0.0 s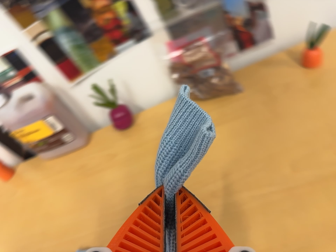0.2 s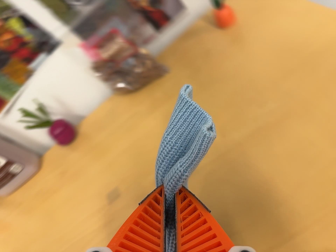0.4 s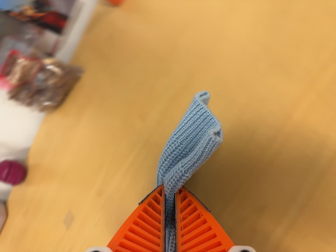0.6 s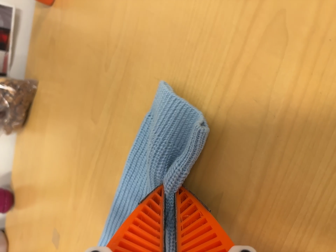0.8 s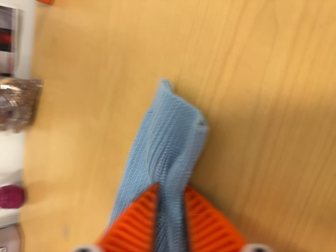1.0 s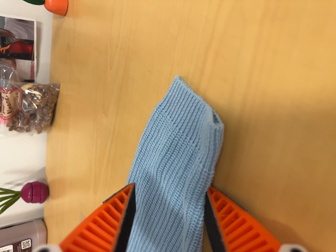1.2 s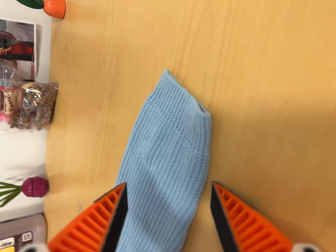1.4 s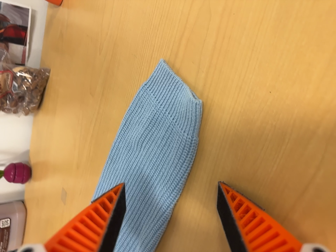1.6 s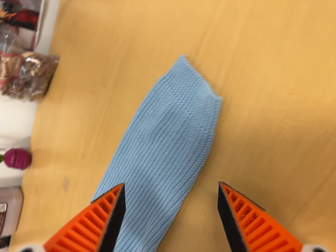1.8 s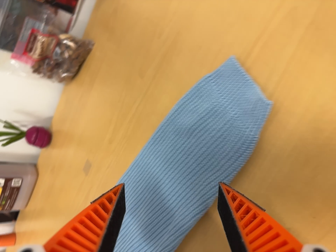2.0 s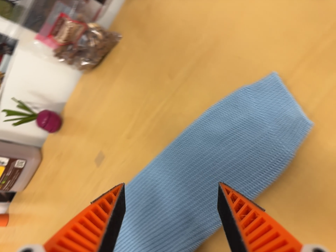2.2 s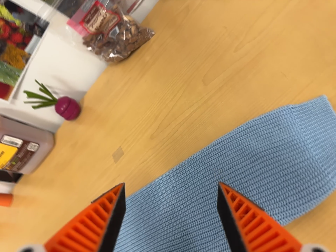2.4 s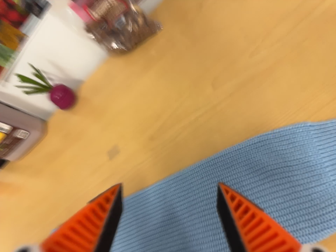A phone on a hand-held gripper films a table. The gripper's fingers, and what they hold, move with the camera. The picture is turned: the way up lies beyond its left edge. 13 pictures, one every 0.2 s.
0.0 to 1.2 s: The camera travels to its right, about 34 cm, so close, fixed things drift to the left. Its aim tips toward the bottom of its view by about 10 degrees, and the scene shifts upward. It rolls about its line of sight by about 60 degrees, and the scene rotates counterclockwise.
1.2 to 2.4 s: The camera travels to its left, about 18 cm, so close, fixed things drift to the right. It rolls about its line of sight by about 35 degrees, and the scene rotates clockwise.
The film runs backward here.
